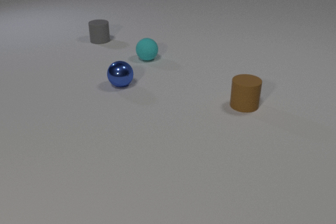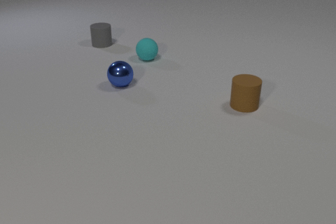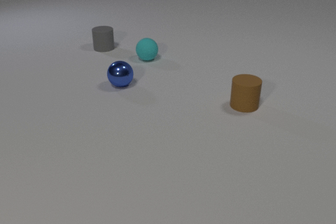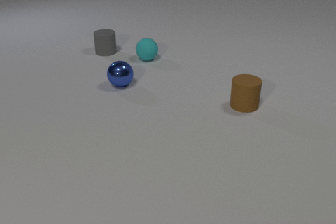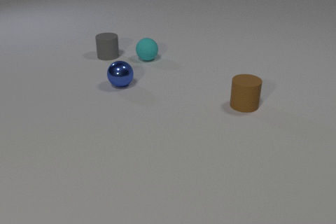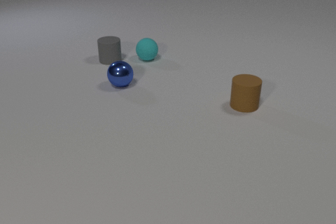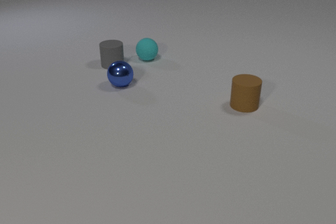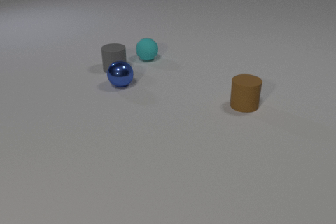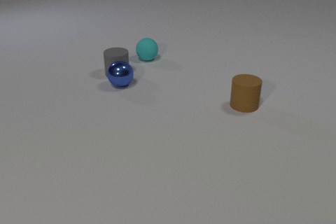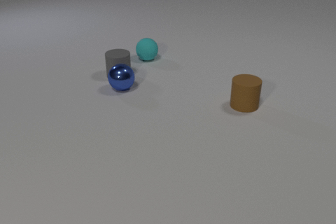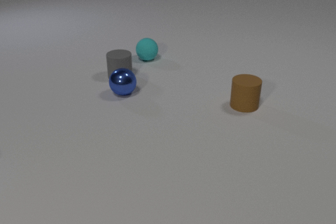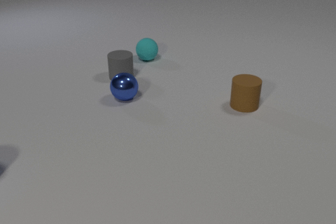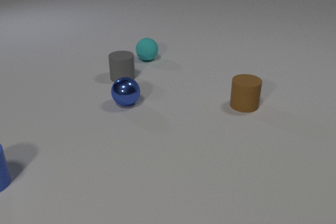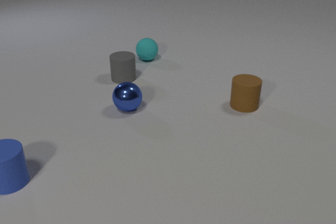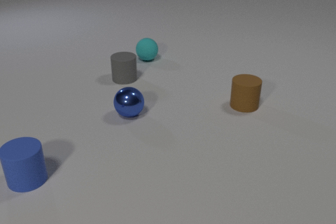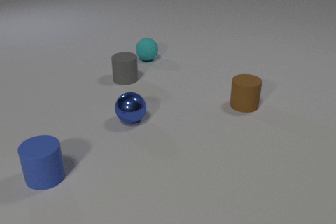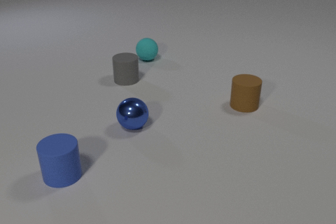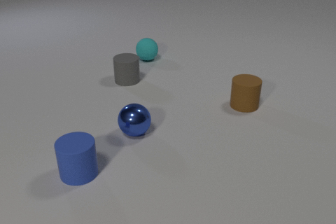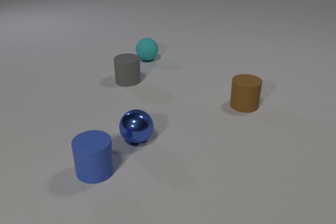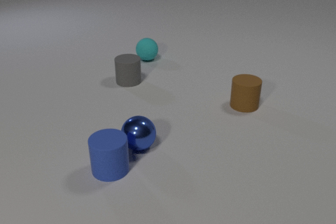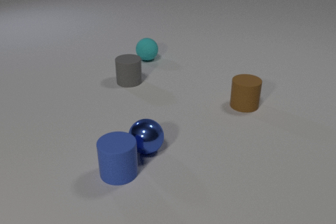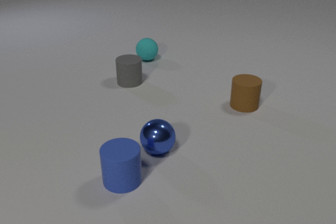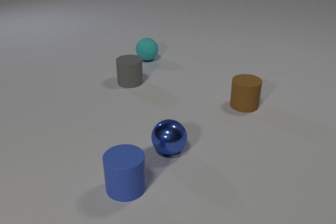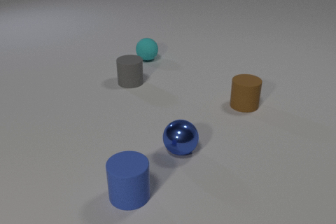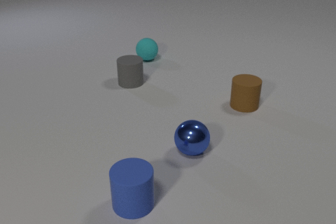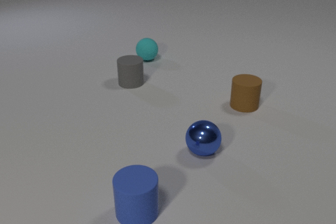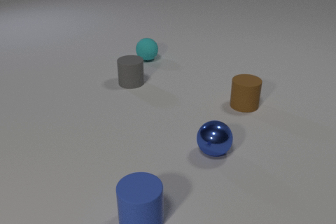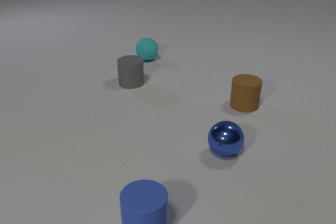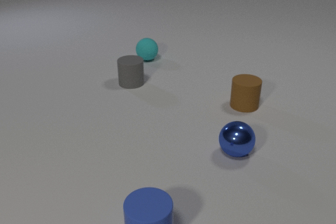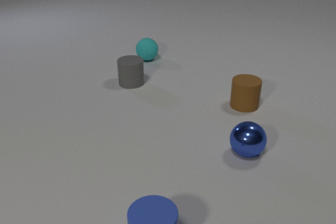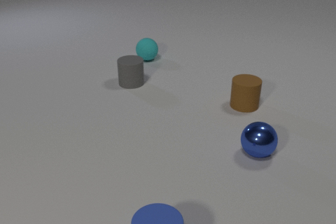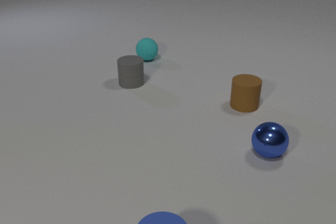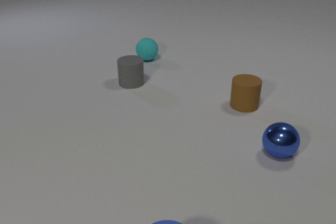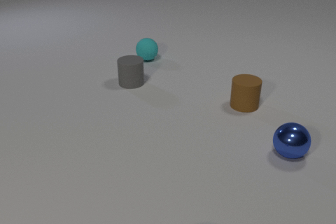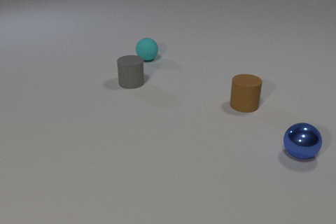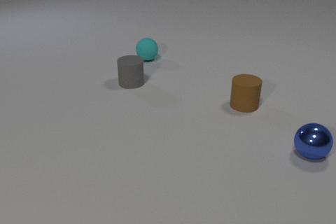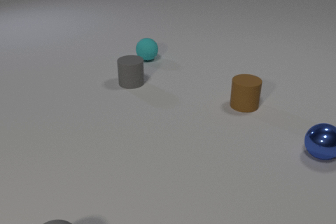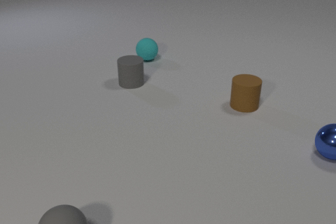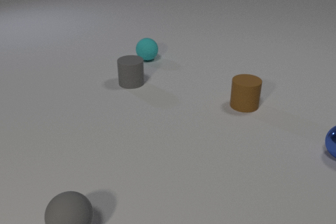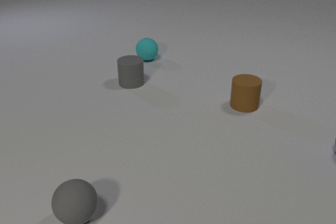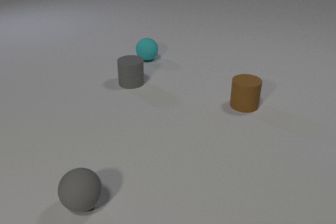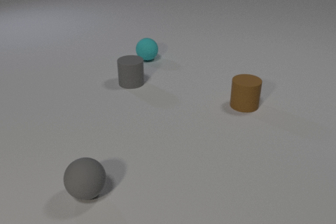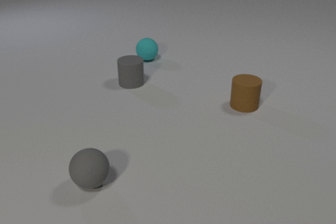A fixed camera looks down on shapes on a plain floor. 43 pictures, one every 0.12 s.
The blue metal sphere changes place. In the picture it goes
to the right.
The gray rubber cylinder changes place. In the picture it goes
toward the camera.
0.00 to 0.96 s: The gray rubber cylinder slides toward the camera.
0.96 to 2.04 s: The gray rubber cylinder slides toward the camera and to the right. The blue metal sphere rolls toward the camera. The blue rubber cylinder comes in at the left edge, slides to the right. The gray rubber cylinder and the blue metal sphere collide.
2.04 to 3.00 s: The gray rubber cylinder slides toward the camera. The blue metal sphere rolls to the right and toward the camera. The blue rubber cylinder slides toward the camera and to the right. The blue metal sphere and the blue rubber cylinder collide.
3.00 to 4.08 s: The blue metal sphere rolls to the right. The blue rubber cylinder slides toward the camera, leaves at the bottom edge.
4.08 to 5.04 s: The blue metal sphere rolls to the right, leaves at the right edge. The gray rubber sphere comes in at the bottom edge, rolls away from the camera.
Are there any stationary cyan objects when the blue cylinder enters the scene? yes.
How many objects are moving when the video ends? 1.
How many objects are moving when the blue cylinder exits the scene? 1.
